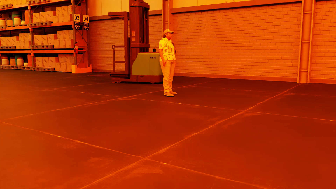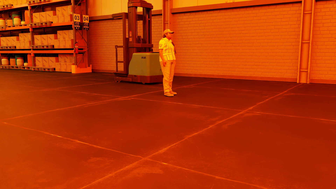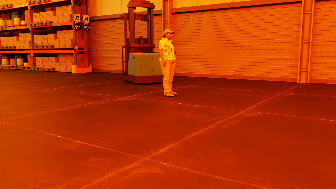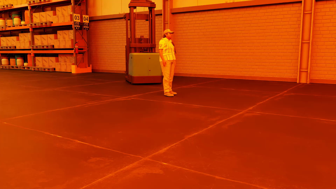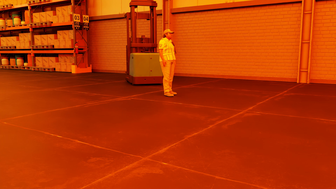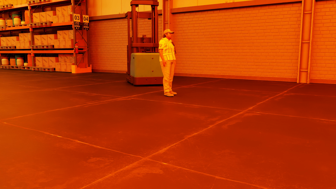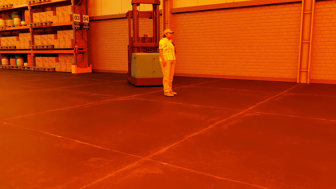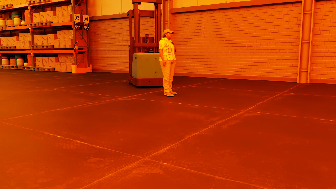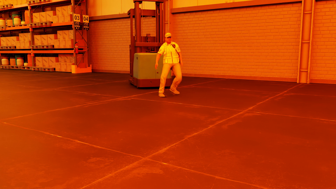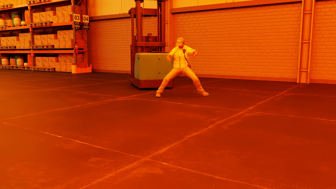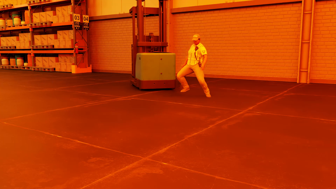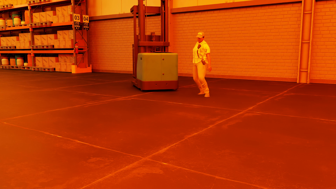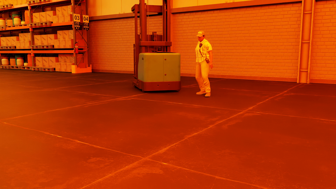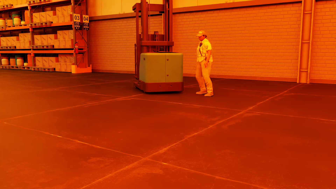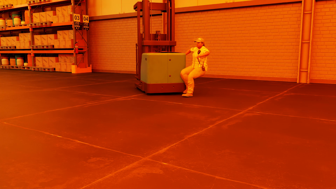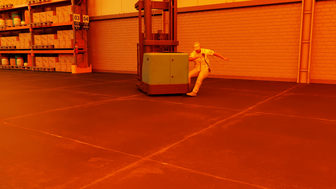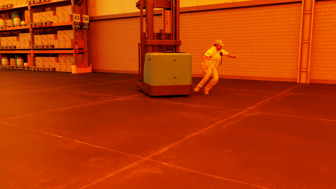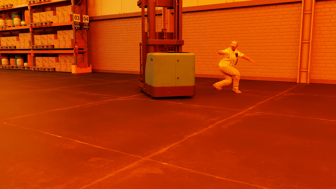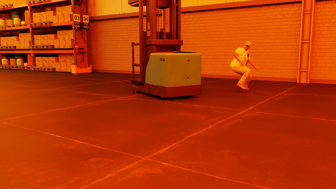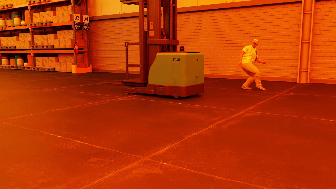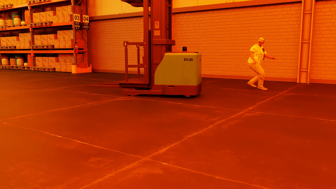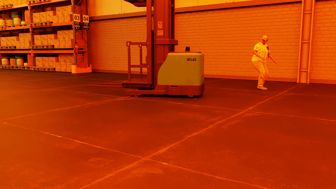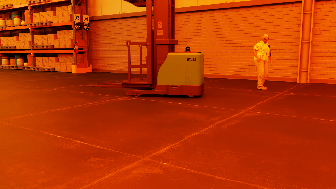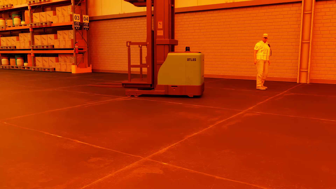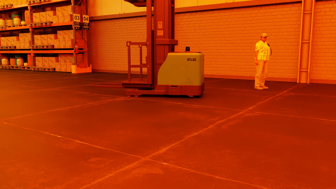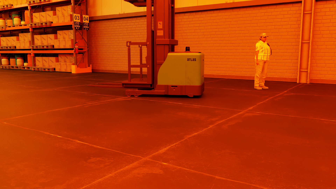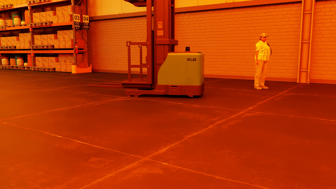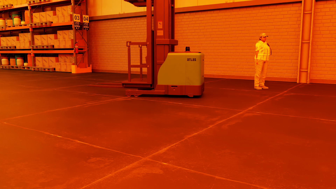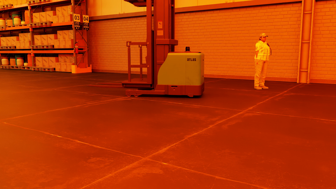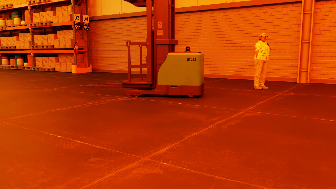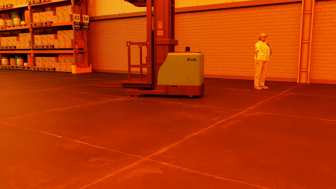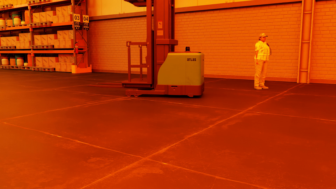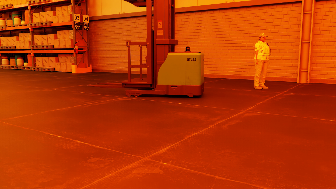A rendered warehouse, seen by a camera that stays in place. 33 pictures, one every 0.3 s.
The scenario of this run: Near miss between a forklift and a person.
